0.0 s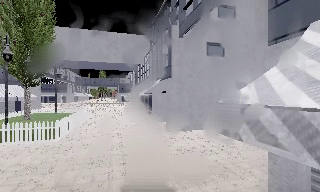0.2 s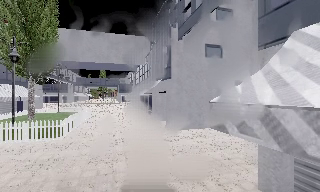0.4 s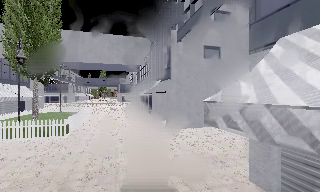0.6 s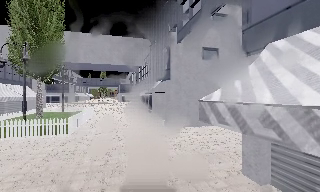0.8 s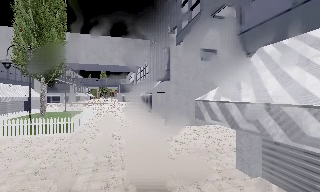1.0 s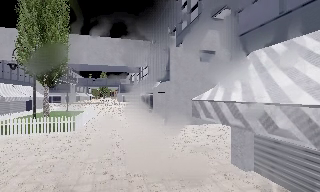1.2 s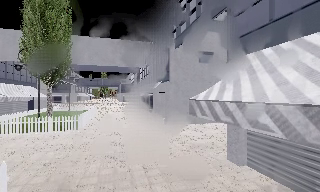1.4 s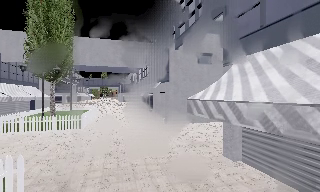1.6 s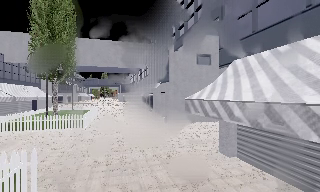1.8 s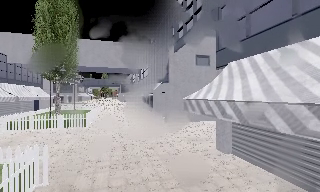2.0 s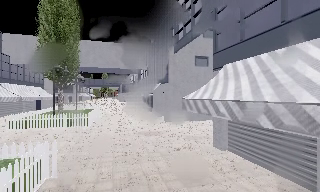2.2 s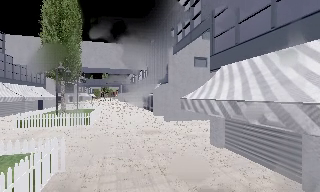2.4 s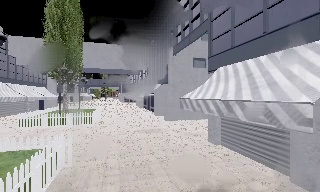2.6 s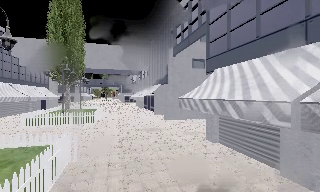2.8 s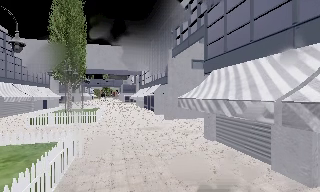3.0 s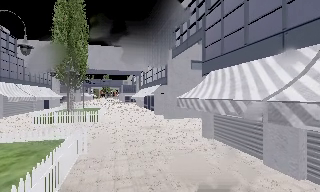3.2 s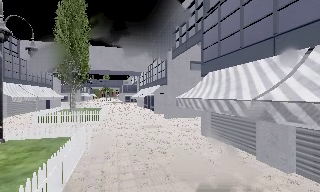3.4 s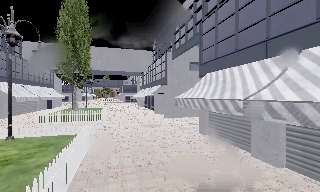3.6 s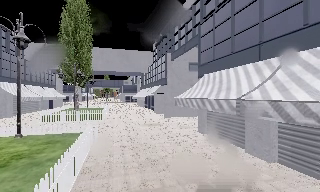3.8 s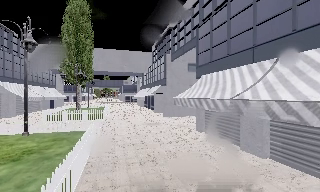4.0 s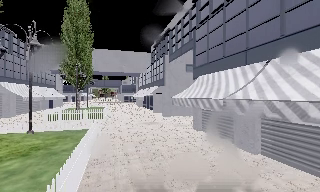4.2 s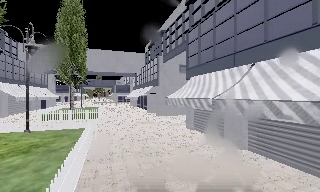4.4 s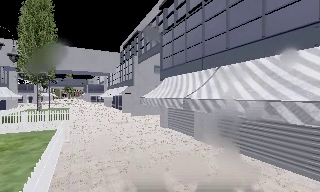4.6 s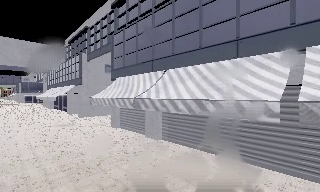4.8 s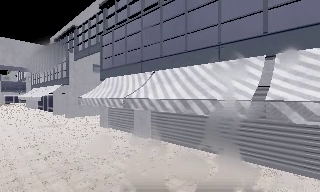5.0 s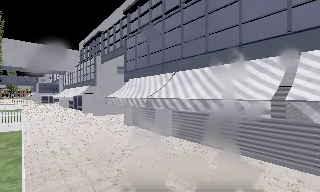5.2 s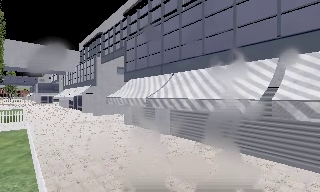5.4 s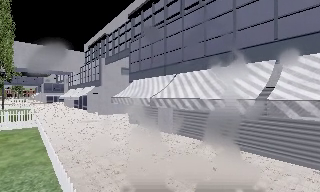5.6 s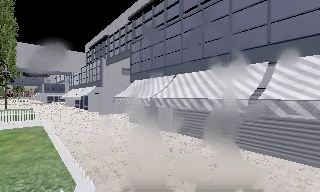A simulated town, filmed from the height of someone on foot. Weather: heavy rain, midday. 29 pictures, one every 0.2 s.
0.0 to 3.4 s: The camera travels backward, about 6 m, so what stands in front gets smaller.
3.4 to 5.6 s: The camera pans to its right, which is clockwise from overhead, by about 25 degrees. It travels backward, about 4 m, so what stands in front gets smaller.
The film runs backward here.
